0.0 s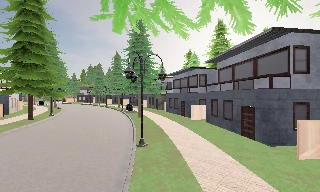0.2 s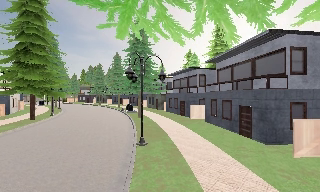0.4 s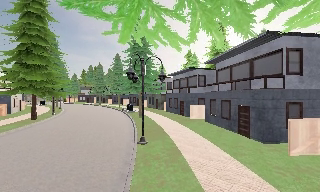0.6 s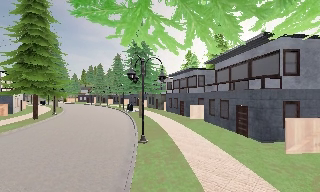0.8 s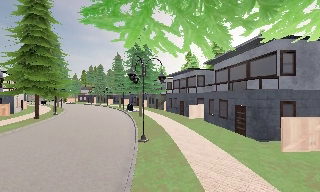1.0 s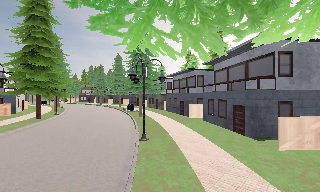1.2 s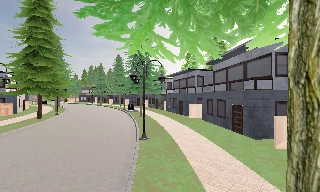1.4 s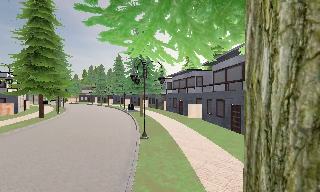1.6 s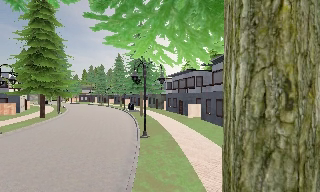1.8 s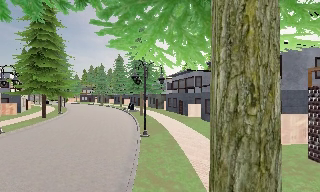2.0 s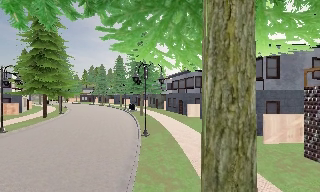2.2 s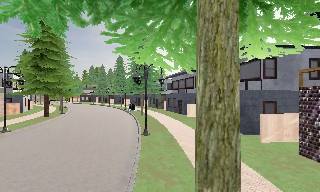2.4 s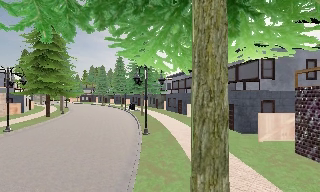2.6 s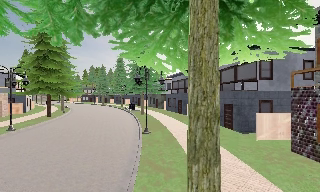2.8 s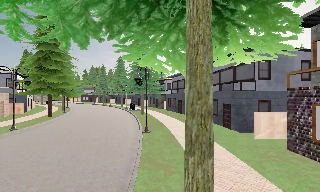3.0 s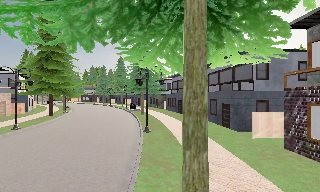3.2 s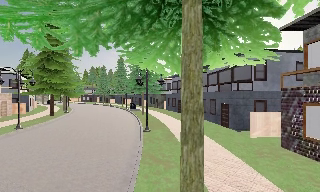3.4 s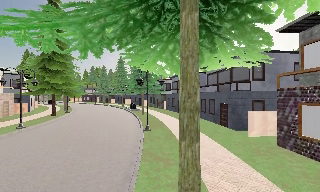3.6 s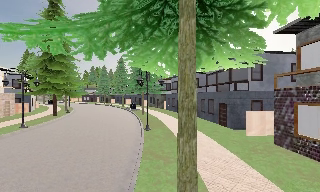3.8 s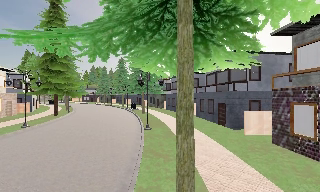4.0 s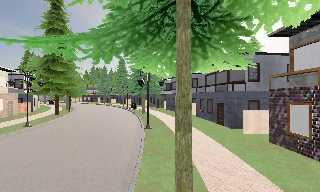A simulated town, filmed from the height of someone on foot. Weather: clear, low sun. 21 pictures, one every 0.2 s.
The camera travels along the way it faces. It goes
backward.
0.0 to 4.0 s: The camera travels backward, about 4 m, so what stands in front gets smaller.
The film runs backward here.
